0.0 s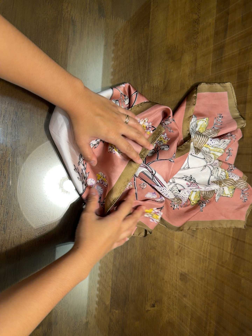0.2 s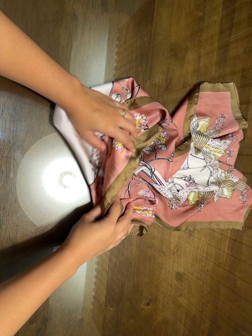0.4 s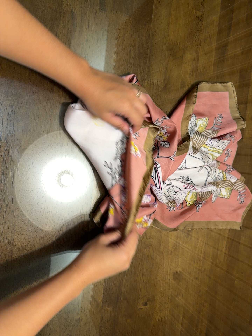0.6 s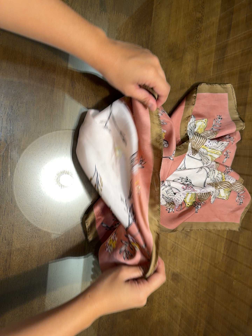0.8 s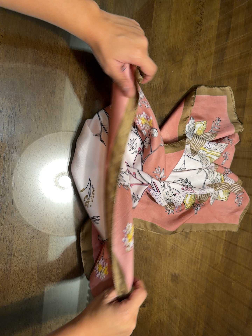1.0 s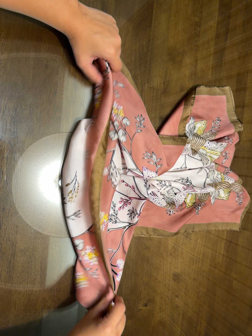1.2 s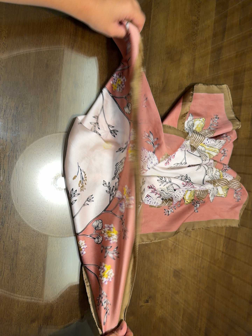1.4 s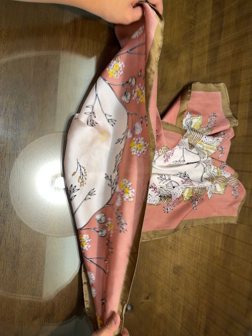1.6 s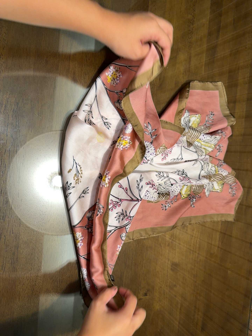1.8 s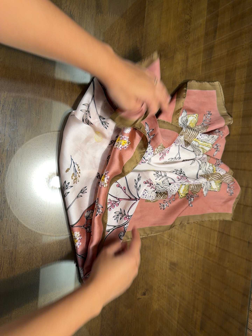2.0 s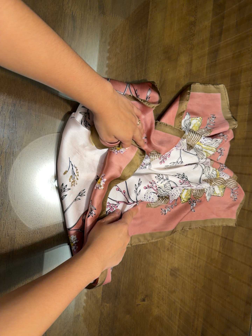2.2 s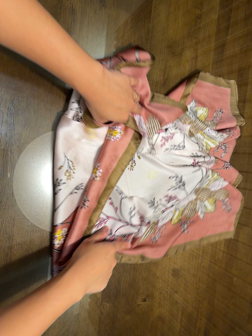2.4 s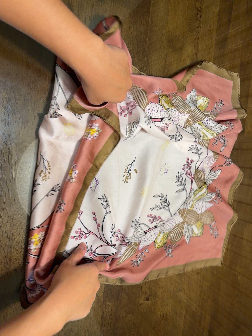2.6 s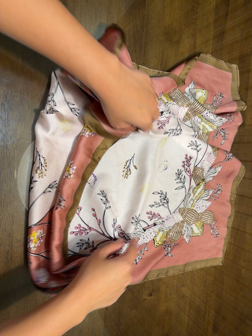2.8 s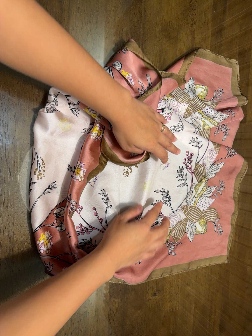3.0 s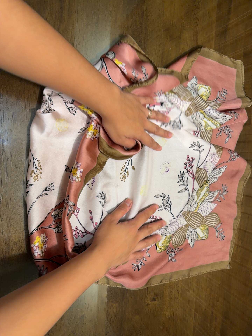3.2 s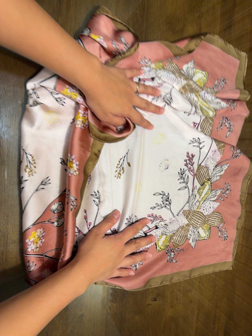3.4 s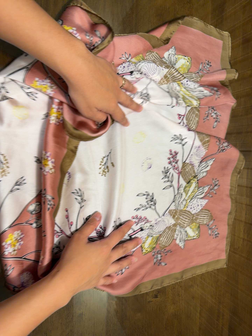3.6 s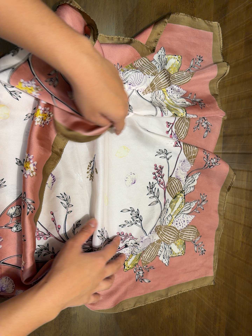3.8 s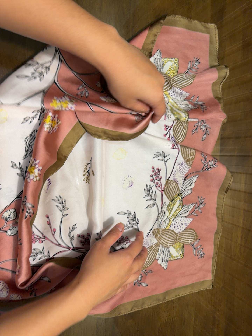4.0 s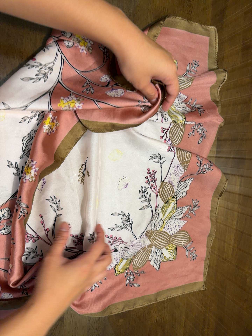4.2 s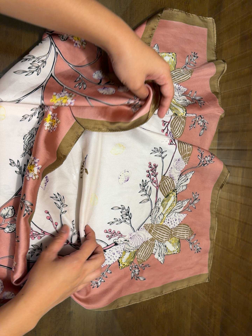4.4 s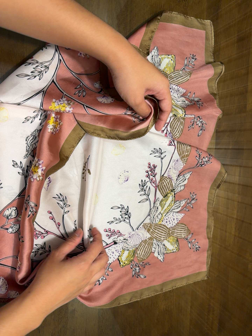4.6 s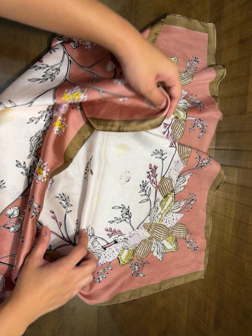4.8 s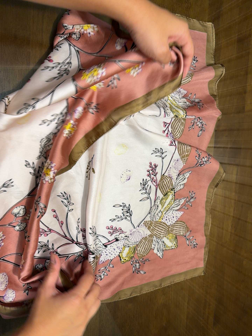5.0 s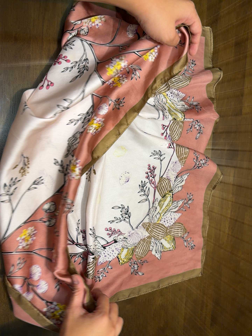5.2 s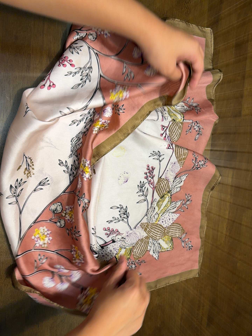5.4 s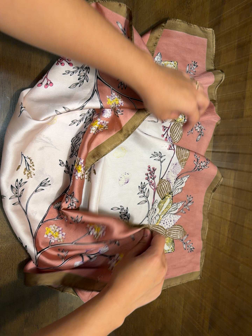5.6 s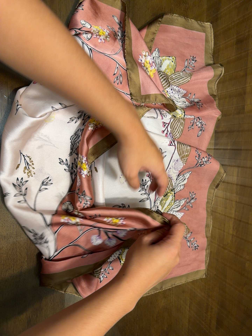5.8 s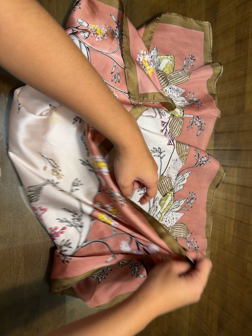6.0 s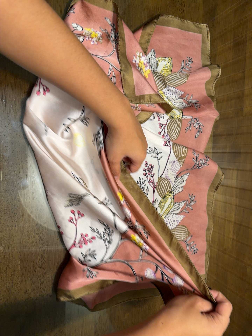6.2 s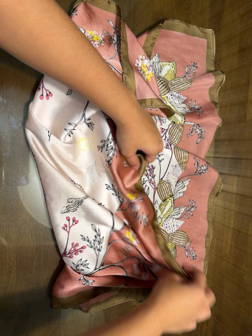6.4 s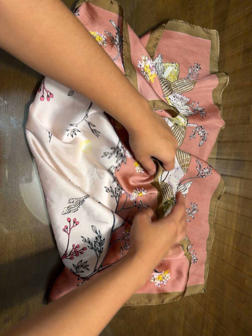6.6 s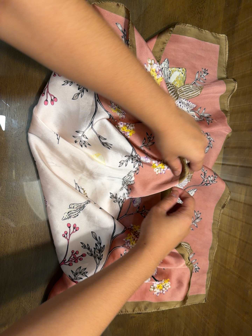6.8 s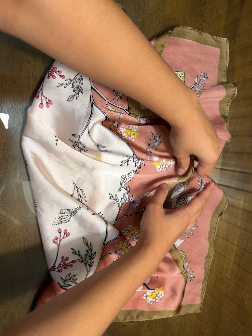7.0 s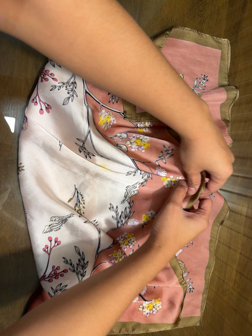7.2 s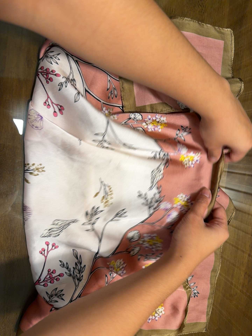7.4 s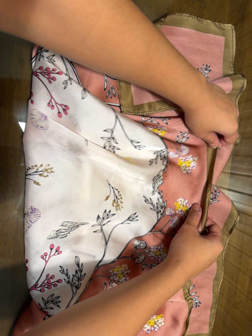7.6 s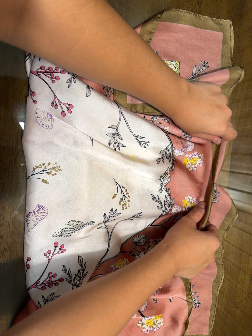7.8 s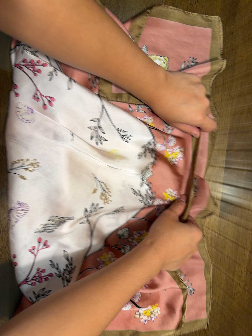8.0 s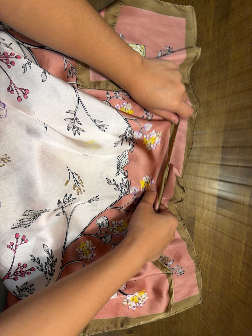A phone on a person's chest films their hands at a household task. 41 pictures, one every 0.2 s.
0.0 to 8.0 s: The camera travels to its right and forward, about 16 cm.
The film runs forward here.
